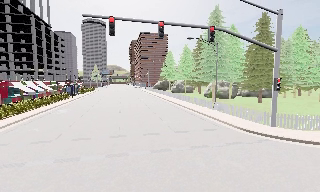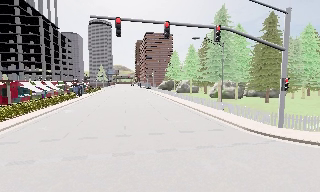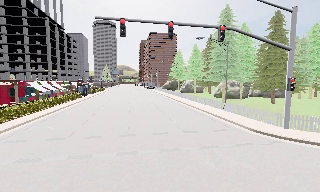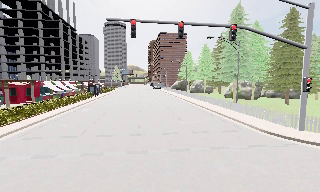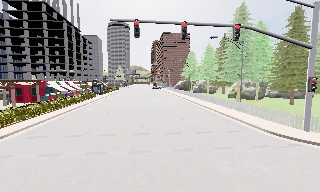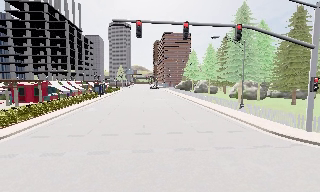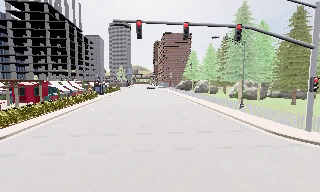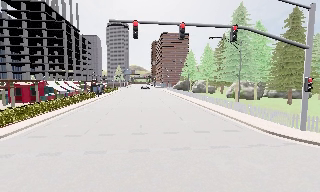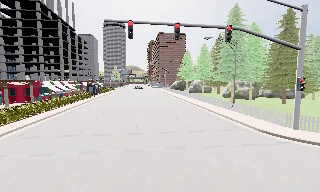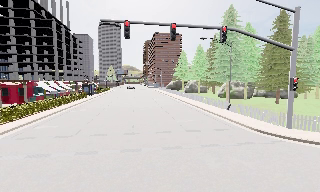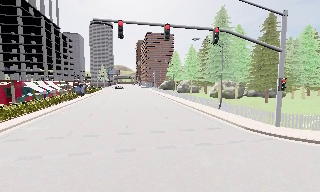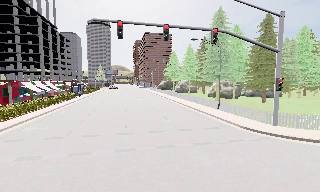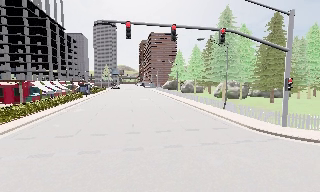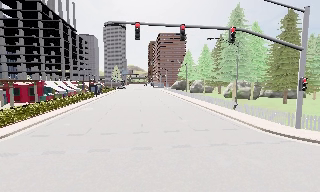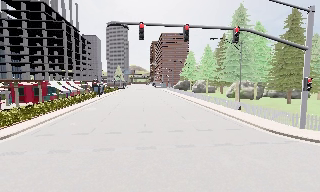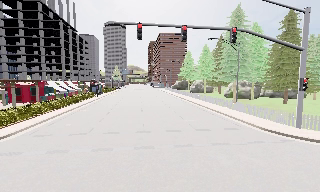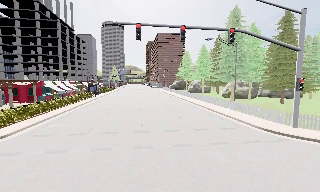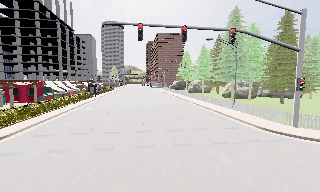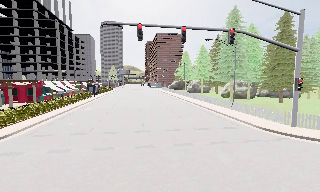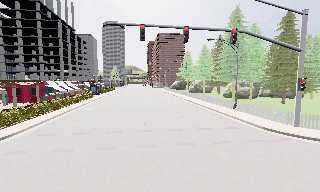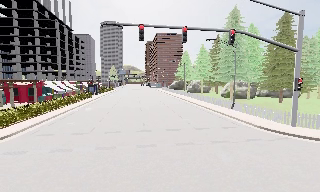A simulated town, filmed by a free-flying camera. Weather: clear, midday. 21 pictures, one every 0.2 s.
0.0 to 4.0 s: The camera travels backward and to its left, about 1 m, so what stands in front gets smaller.
The film runs backward here.
